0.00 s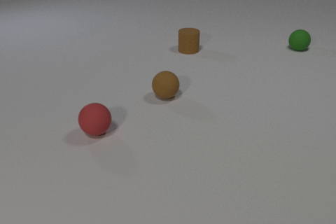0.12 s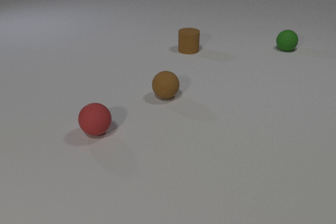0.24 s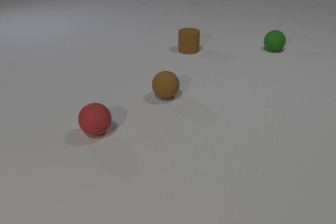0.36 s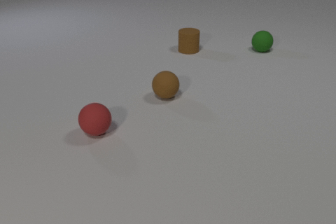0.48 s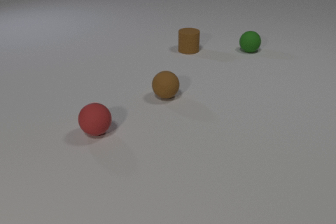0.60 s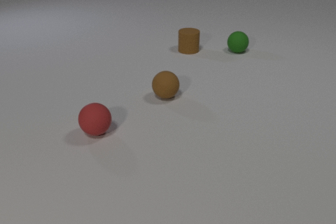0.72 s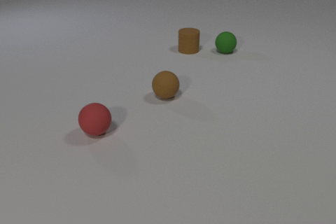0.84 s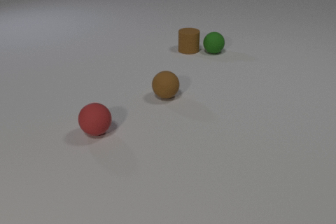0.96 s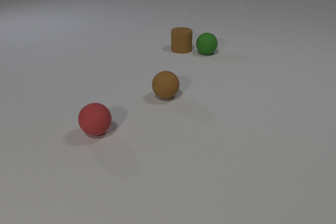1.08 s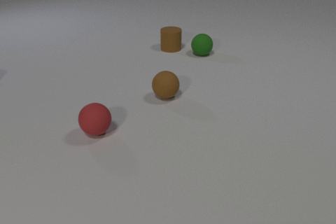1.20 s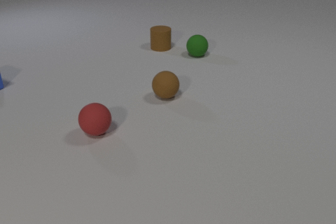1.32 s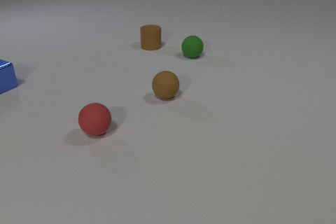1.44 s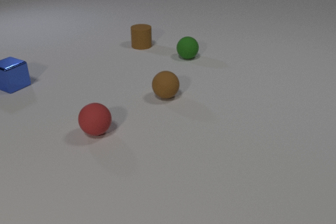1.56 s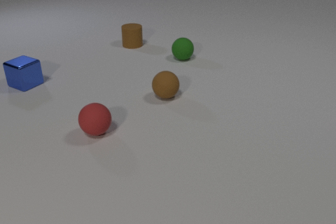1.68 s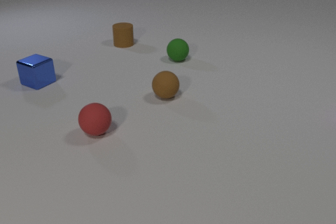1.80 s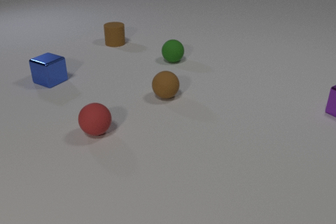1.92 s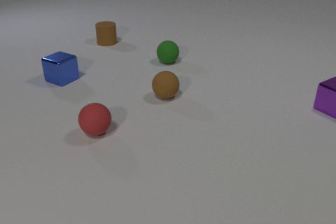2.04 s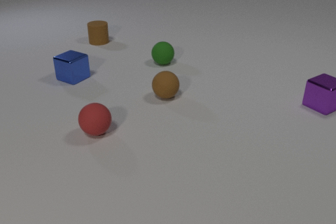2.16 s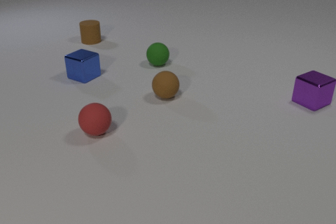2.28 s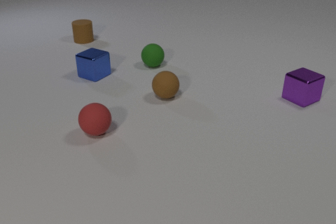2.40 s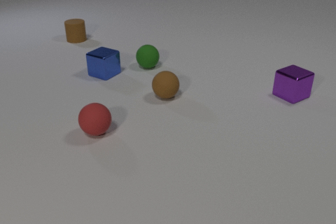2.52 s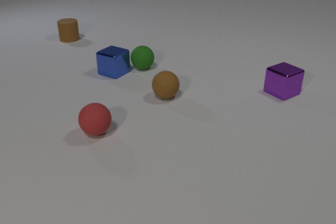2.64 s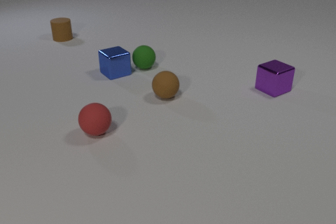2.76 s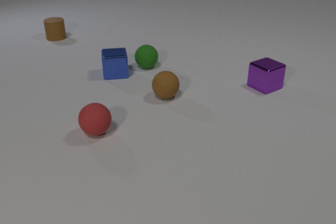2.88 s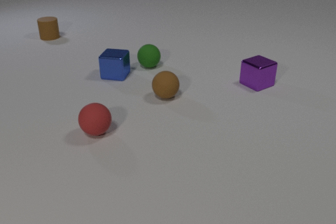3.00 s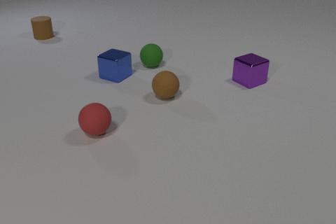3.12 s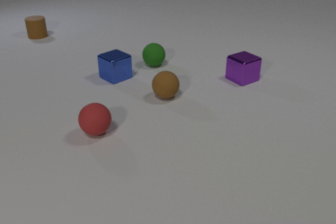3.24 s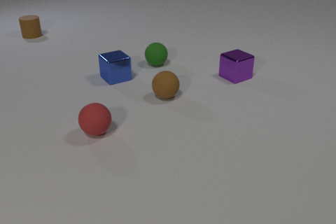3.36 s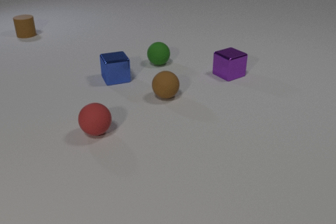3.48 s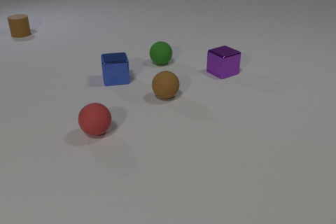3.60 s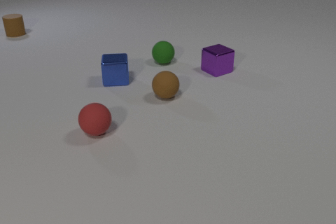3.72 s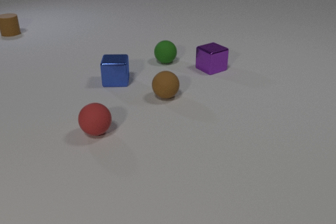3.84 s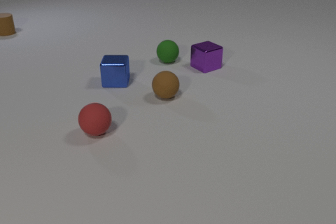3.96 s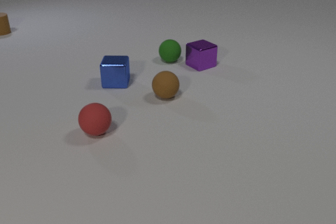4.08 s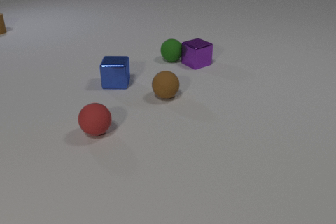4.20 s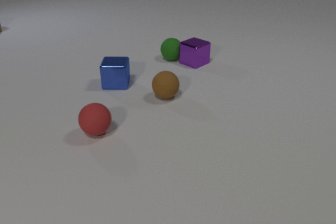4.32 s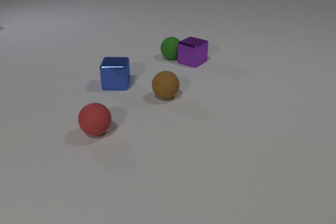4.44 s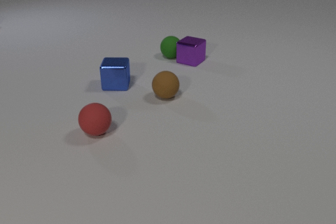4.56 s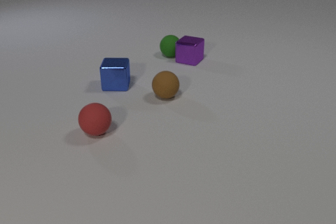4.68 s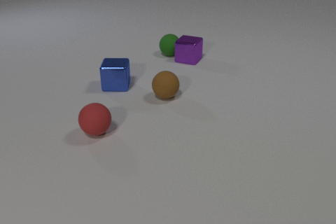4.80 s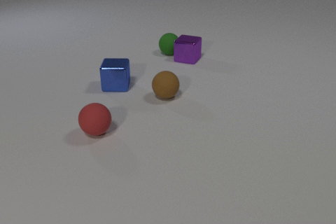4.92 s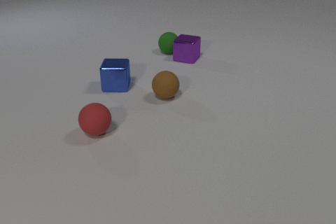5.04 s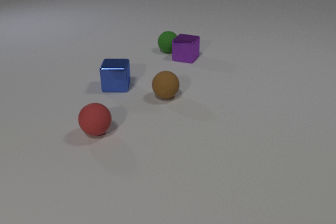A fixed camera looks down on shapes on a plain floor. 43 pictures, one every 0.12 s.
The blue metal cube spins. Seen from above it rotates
clockwise.
The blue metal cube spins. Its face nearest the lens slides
to the left.
0.00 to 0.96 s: The green rubber sphere rolls to the left. The brown rubber cylinder slides to the left. The green rubber sphere and the brown rubber cylinder collide.
0.96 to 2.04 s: The green rubber sphere rolls to the left and toward the camera. The brown rubber cylinder slides to the left. The blue metal cube comes in at the left edge, slides to the right. The purple metal cube comes in at the right edge, slides to the left.
2.04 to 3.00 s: The green rubber sphere rolls to the left and toward the camera. The brown rubber cylinder slides to the left and away from the camera. The blue metal cube slides to the right, spins clockwise seen from above by about 90 degrees, its near face sliding to the left. The purple metal cube slides to the left and away from the camera. The green rubber sphere and the blue metal cube collide.
3.00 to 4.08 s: The green rubber sphere rolls to the right and away from the camera. The brown rubber cylinder slides to the left and away from the camera. The blue metal cube slides toward the camera, spins clockwise seen from above by about 60 degrees, its near face sliding to the left. The purple metal cube slides to the left and away from the camera. The green rubber sphere and the purple metal cube collide.
4.08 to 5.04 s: The green rubber sphere rolls away from the camera. The brown rubber cylinder slides to the left and away from the camera, leaves at the left edge. The blue metal cube slides toward the camera. The purple metal cube slides away from the camera and to the left, spins counterclockwise seen from above by about 30 degrees, its near face sliding to the right.
What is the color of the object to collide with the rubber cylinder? green.
Are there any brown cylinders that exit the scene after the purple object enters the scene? yes.
How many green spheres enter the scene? 0.
